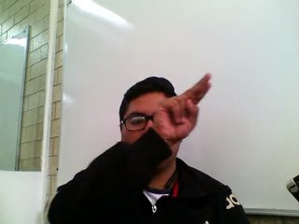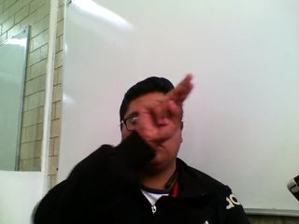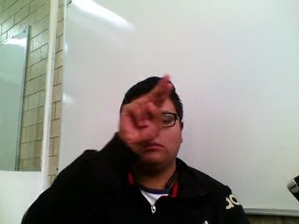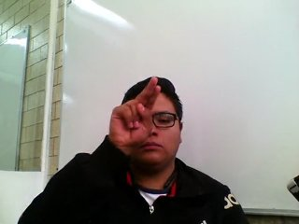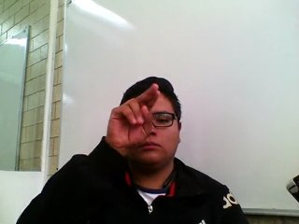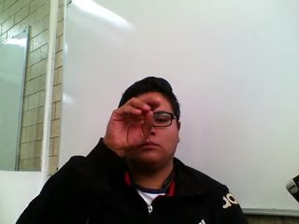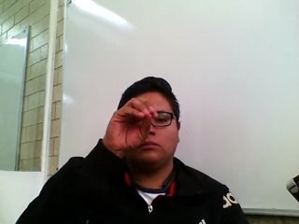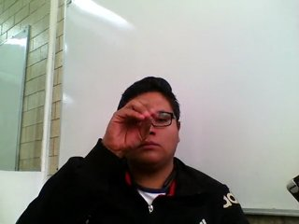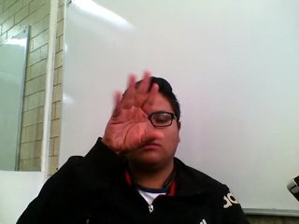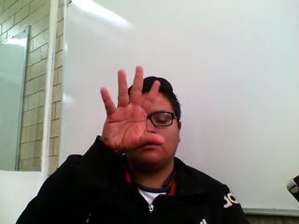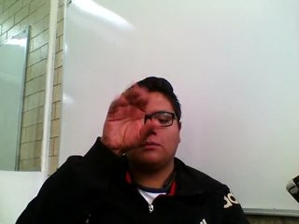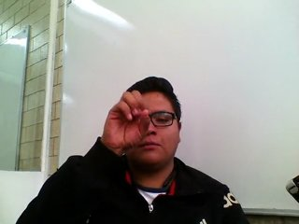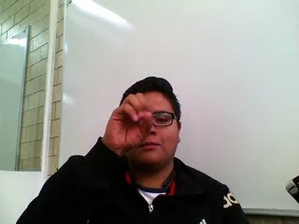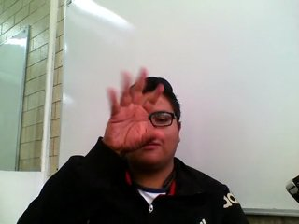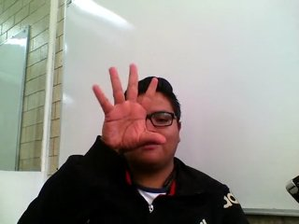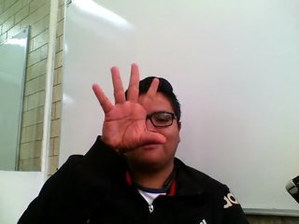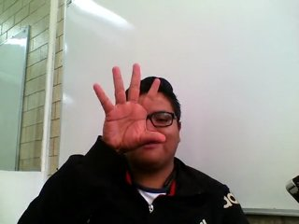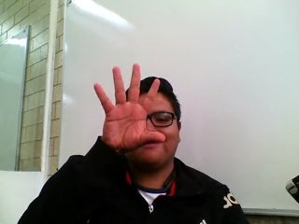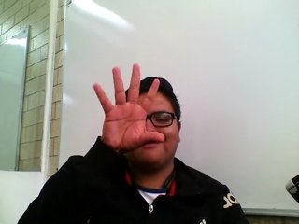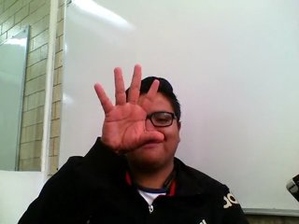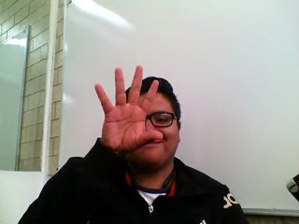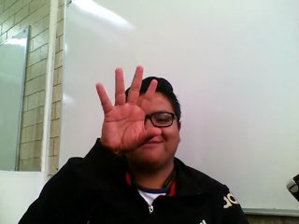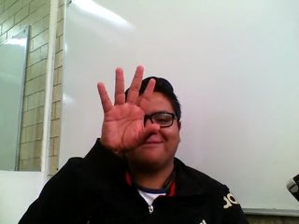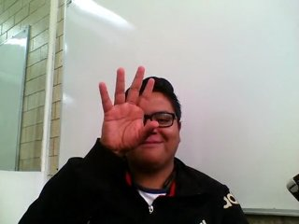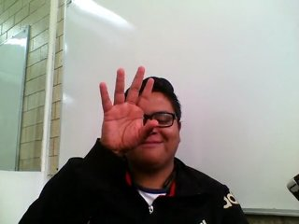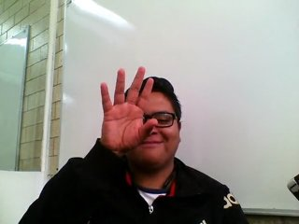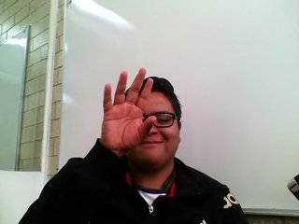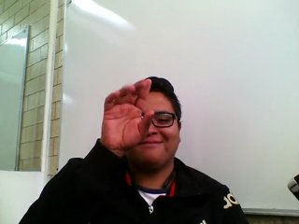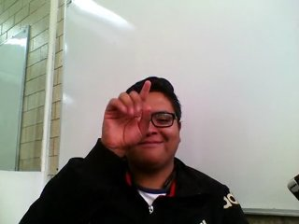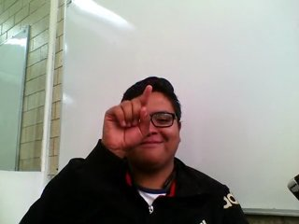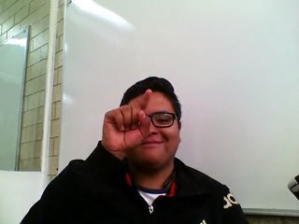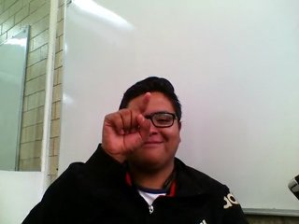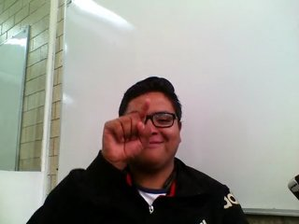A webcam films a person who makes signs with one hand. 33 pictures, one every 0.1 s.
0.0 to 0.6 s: Pointing with two fingers.
0.7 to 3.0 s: Open twice.
